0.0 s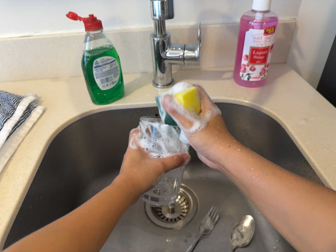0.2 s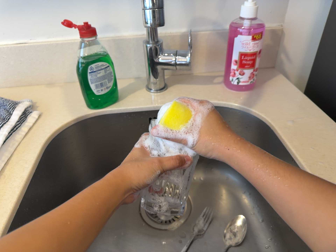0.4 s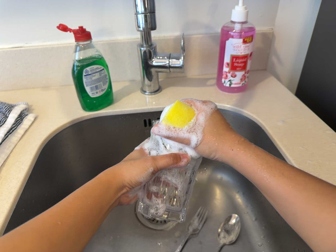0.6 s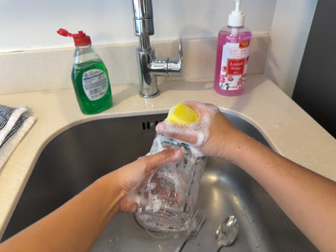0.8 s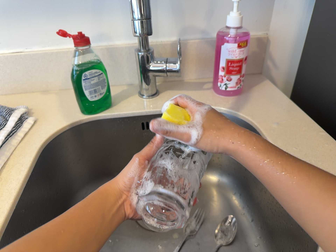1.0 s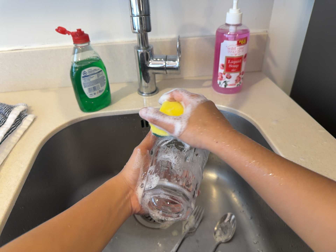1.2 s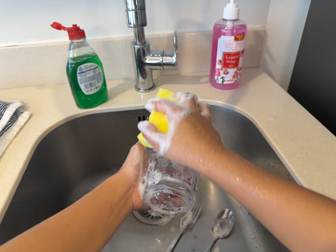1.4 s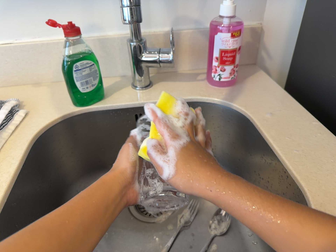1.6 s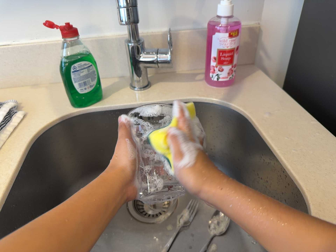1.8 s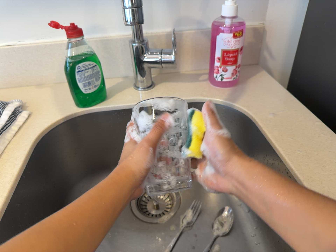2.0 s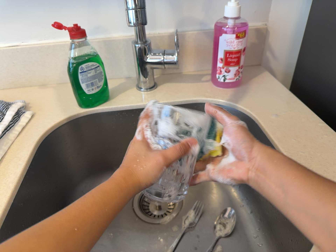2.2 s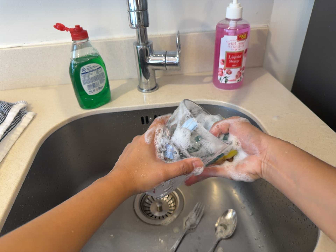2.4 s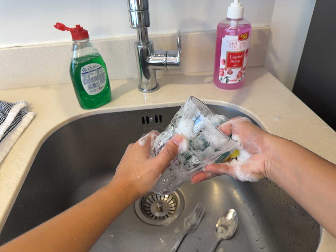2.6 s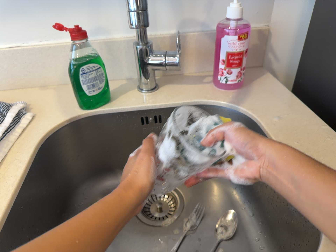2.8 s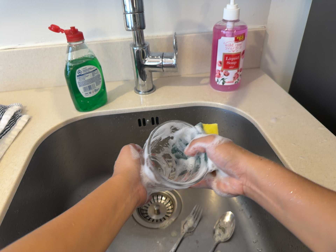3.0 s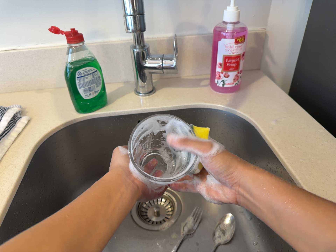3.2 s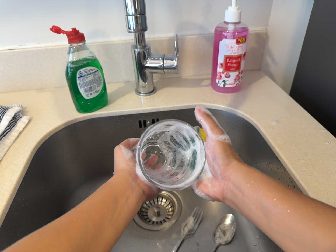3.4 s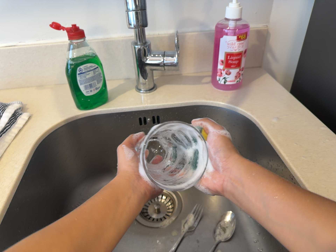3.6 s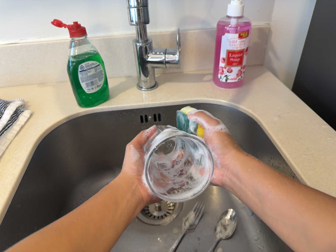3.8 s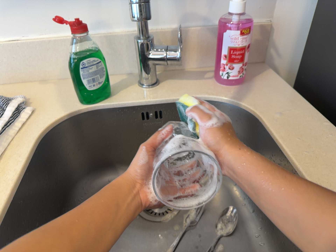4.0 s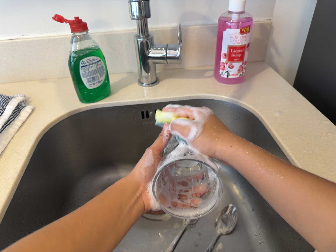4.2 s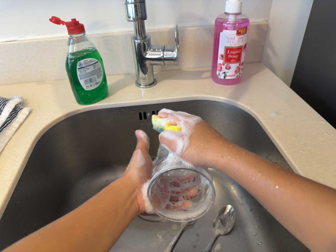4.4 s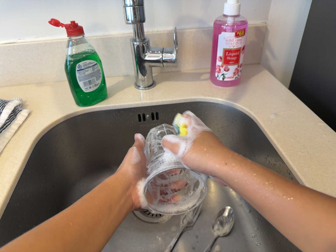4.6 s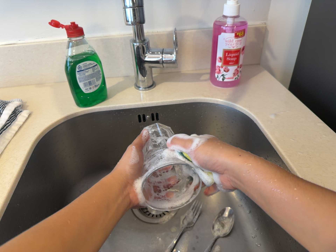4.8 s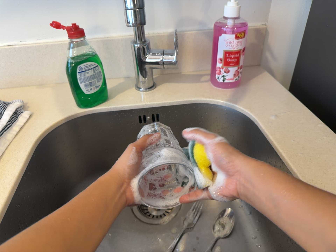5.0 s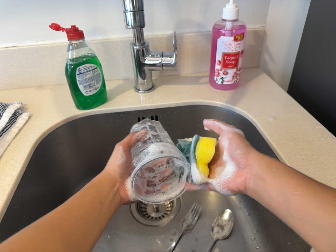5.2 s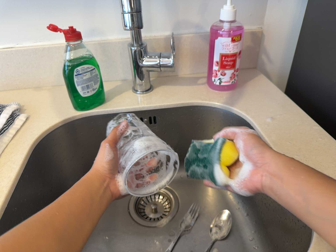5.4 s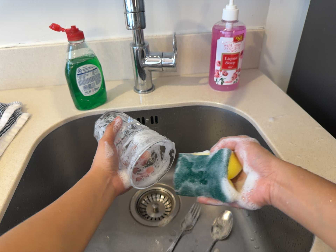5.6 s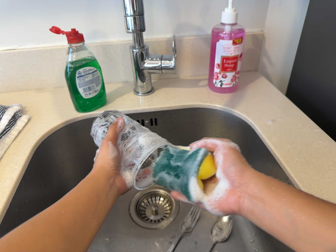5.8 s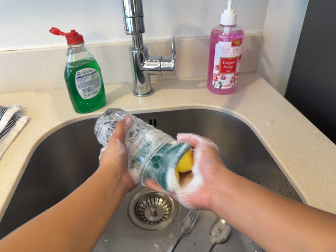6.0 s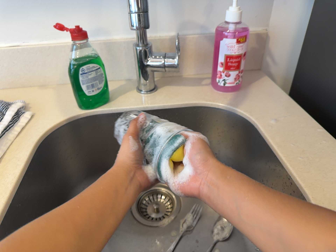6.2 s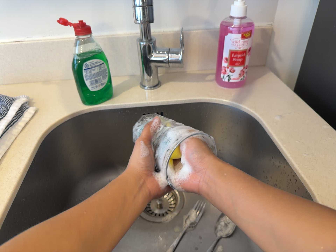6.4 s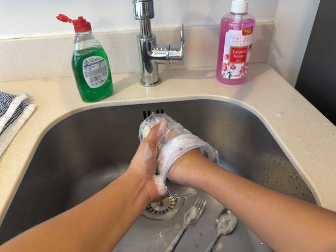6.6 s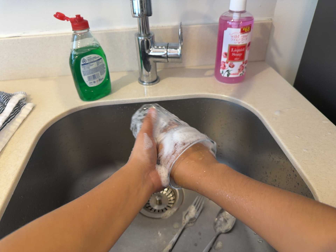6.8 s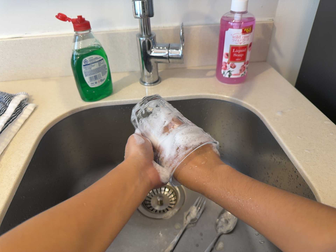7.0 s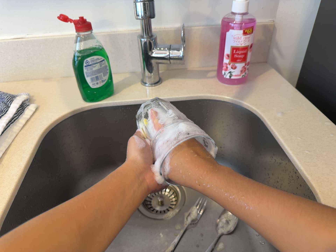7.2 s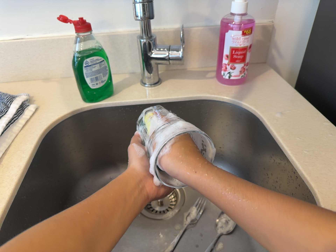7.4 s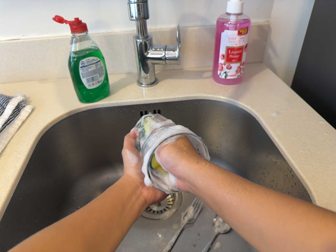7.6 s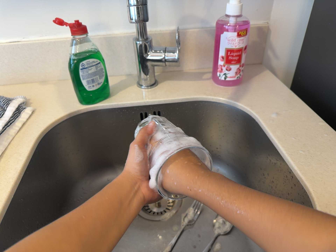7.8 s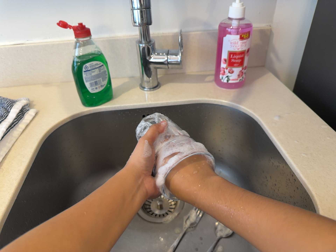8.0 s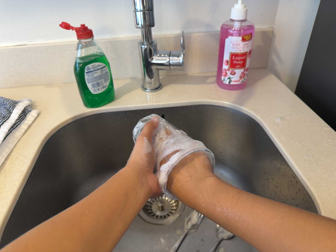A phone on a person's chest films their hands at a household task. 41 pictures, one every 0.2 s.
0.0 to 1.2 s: The camera shifts only a little, or ends up much as it began.
1.2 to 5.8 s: The camera shifts only a little, or ends up much as it began.
5.8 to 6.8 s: The camera shifts only a little, or ends up much as it began.
6.8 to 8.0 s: The camera keeps its place and its aim.
The film runs backward here.
